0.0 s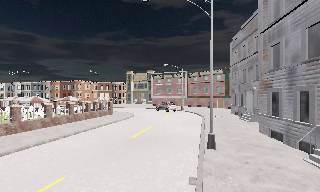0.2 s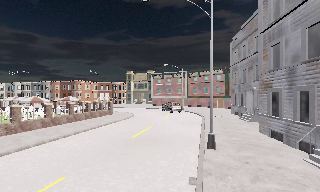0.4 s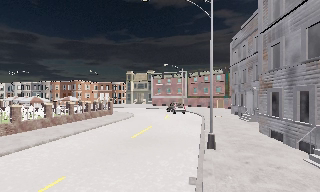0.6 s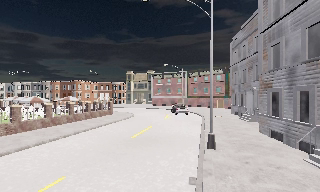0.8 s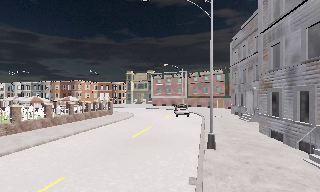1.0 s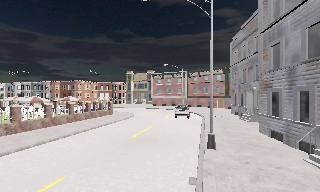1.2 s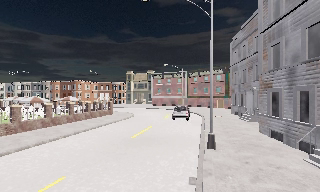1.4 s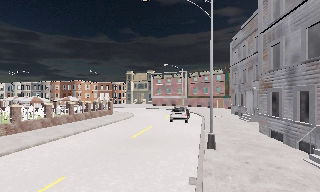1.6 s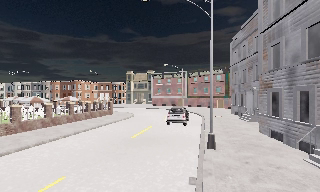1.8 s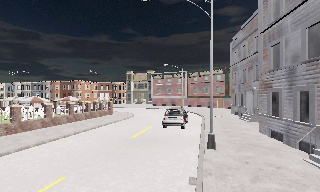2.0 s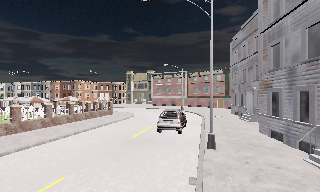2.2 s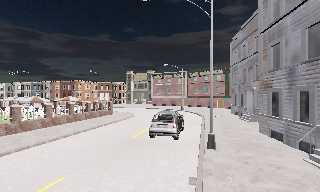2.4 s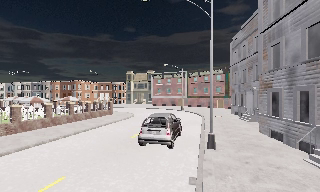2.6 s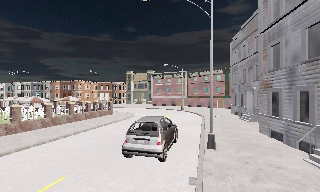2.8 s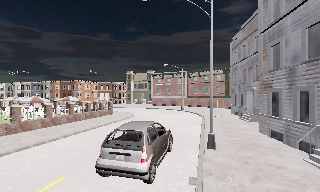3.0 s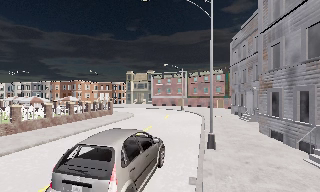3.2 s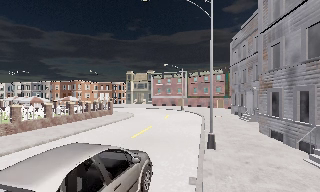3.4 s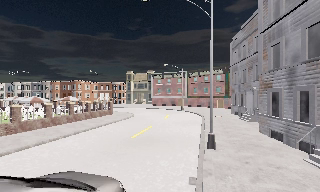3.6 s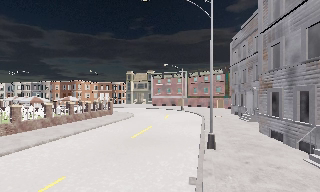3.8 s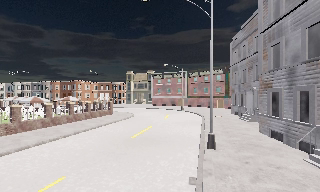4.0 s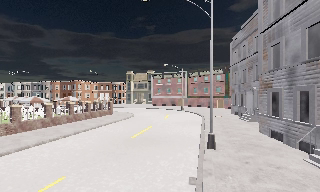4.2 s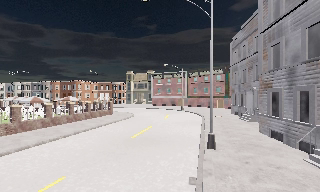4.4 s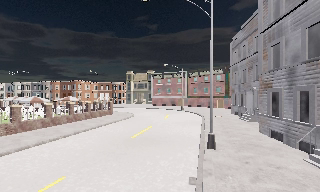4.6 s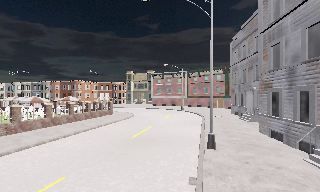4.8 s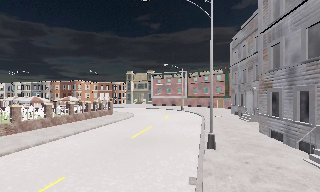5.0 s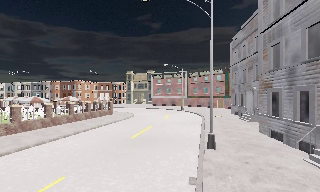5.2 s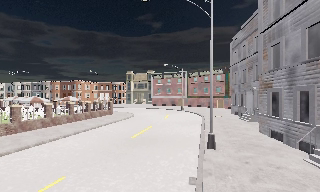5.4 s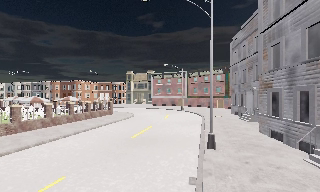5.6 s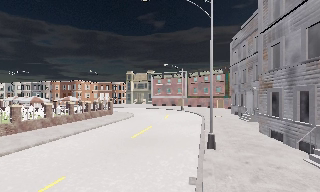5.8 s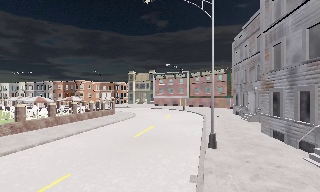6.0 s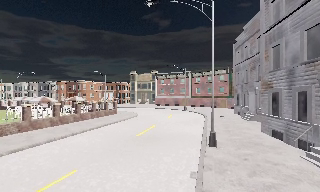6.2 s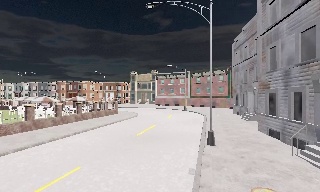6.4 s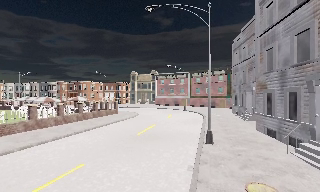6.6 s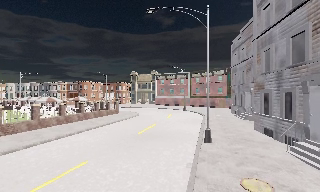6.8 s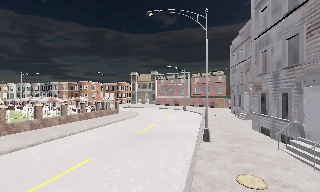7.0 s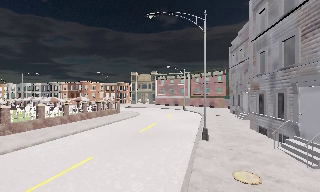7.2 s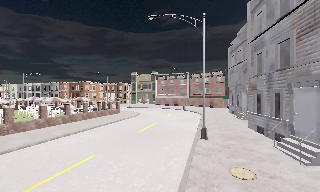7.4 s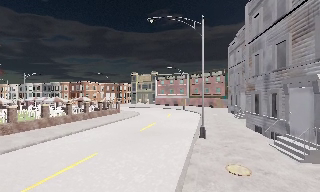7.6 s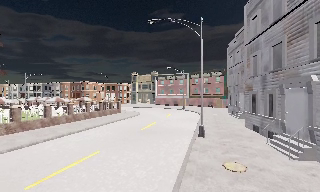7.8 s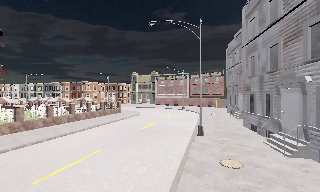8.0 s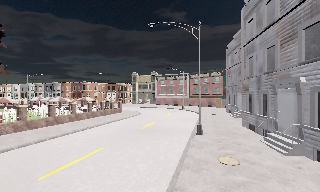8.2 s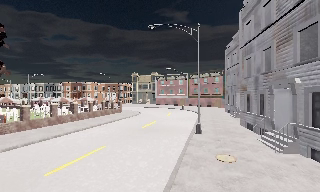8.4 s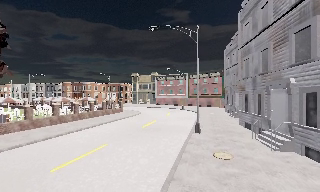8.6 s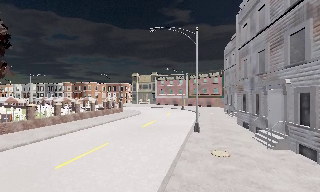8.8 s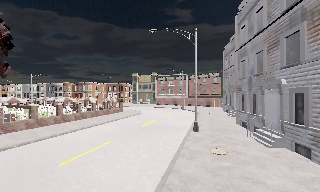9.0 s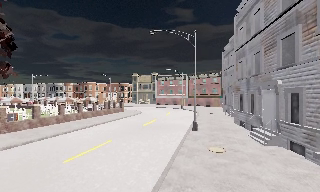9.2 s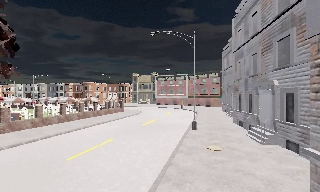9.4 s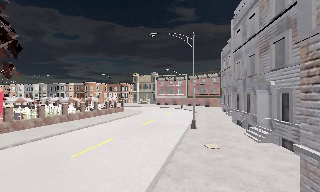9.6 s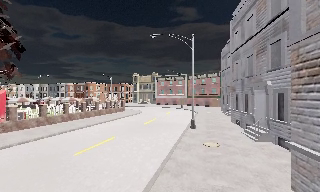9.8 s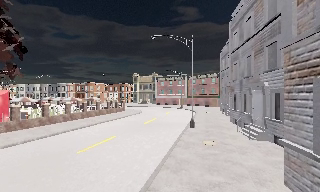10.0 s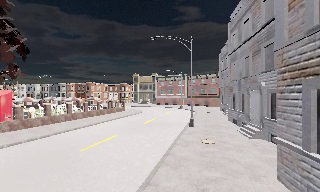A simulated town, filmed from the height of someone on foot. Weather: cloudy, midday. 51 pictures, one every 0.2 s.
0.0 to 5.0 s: The camera keeps its place and its aim.
5.0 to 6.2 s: The camera travels backward, about 0.5 m, so what stands in front gets smaller. It gains speed.
6.2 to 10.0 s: The camera travels backward, about 5 m, so what stands in front gets smaller.
The film runs backward here.
